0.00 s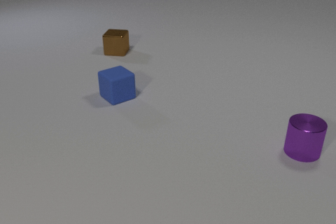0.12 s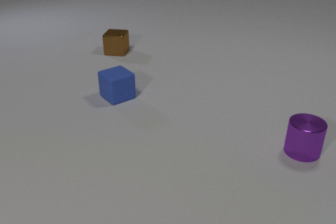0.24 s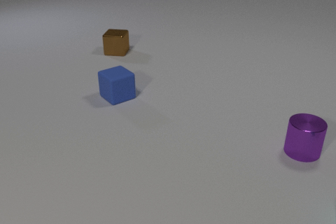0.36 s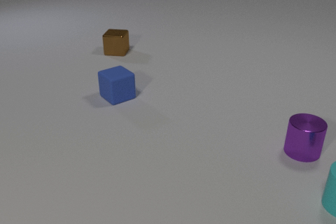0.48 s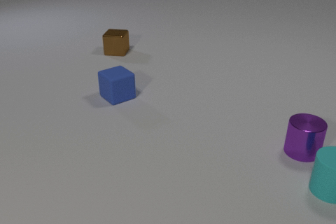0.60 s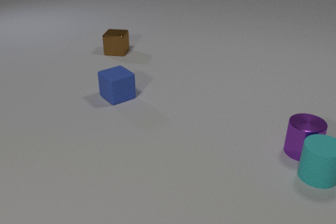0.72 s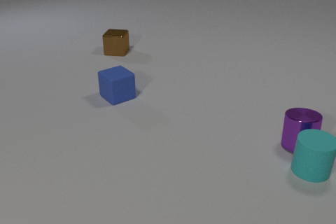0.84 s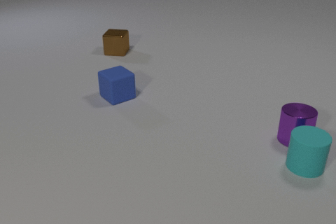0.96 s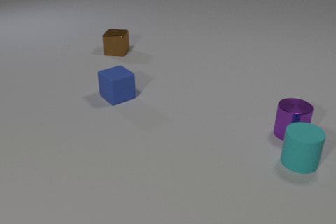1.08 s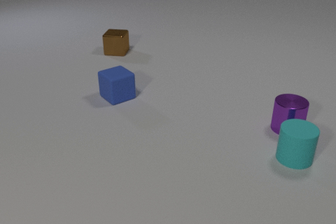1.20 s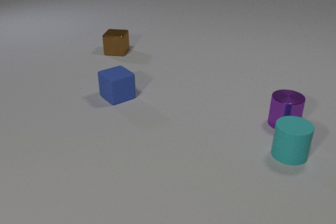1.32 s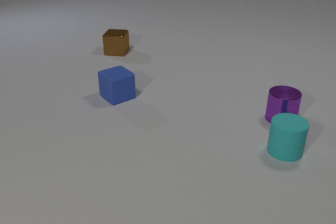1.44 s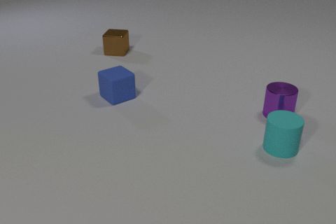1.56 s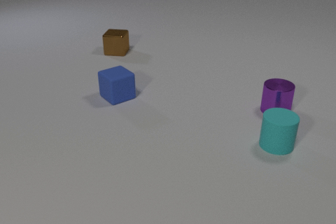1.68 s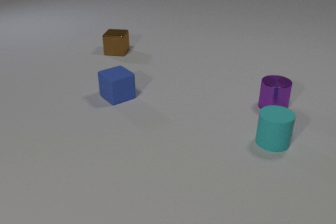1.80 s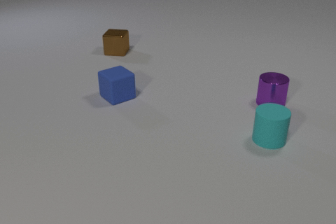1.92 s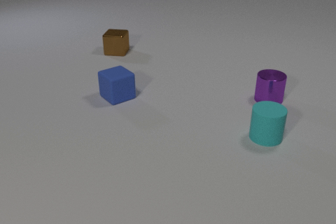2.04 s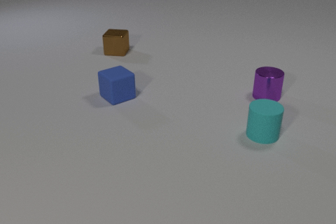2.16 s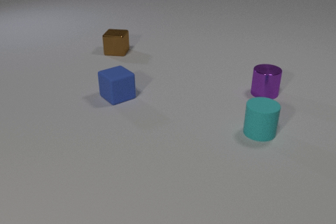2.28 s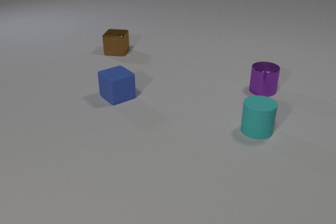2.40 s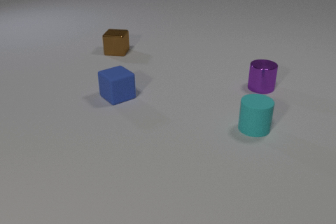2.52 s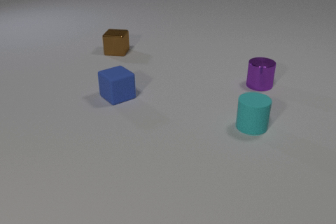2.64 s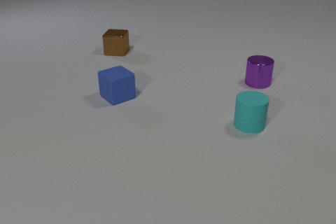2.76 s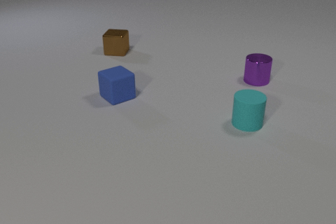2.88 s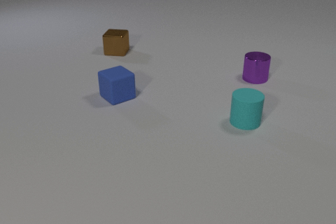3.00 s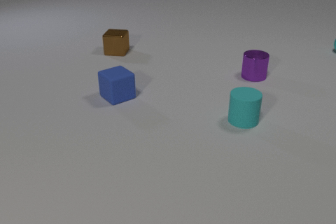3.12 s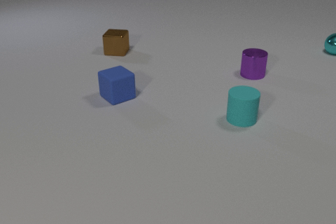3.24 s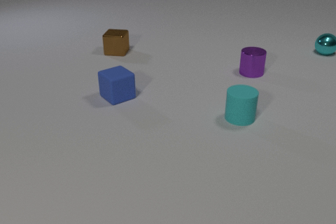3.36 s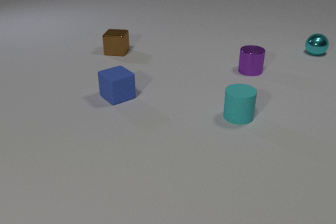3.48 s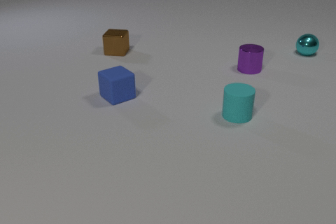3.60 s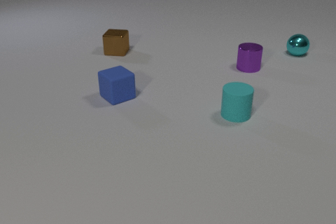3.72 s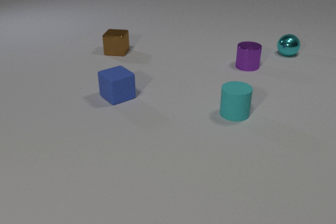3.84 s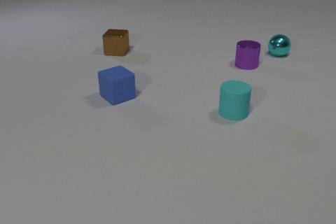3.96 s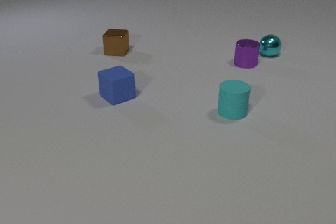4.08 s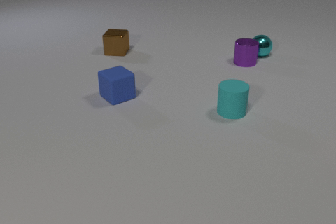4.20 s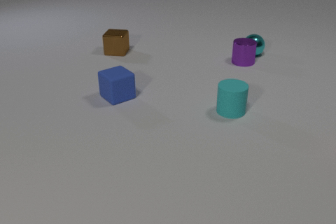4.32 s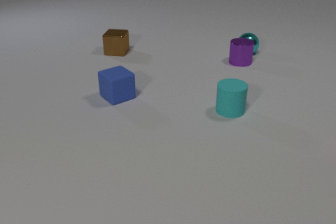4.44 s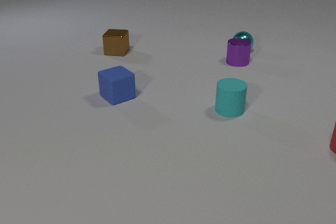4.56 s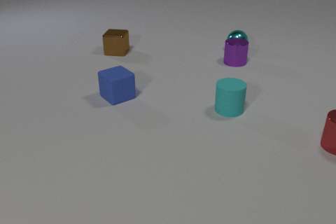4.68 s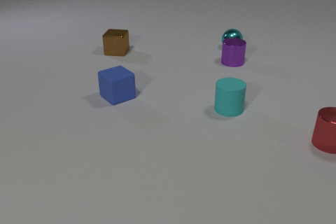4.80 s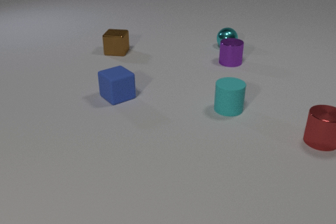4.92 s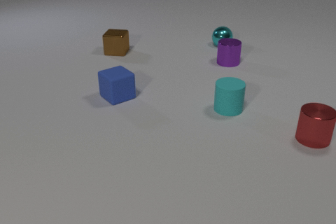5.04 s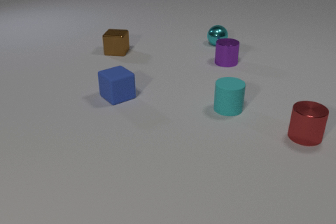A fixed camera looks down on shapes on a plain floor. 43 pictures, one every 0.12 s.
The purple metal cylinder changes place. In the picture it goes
away from the camera.
0.00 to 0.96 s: The cyan rubber cylinder comes in at the right edge, slides away from the camera and to the left. The purple metal cylinder slides away from the camera and to the left. The cyan rubber cylinder and the purple metal cylinder collide.
0.96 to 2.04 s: The cyan rubber cylinder slides to the left and away from the camera. The purple metal cylinder slides away from the camera.
2.04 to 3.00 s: The cyan rubber cylinder slides away from the camera and to the left. The purple metal cylinder slides away from the camera.
3.00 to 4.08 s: The cyan rubber cylinder slides away from the camera and to the left. The purple metal cylinder slides away from the camera. The cyan metal sphere rolls to the left and toward the camera.
4.08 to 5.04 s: The purple metal cylinder slides to the left. The cyan metal sphere rolls to the left and away from the camera. The red metal cylinder comes in at the right edge, slides to the left. The purple metal cylinder and the cyan metal sphere collide.
How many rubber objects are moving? 1.
What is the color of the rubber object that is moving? cyan.
Are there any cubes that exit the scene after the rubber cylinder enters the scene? no.
